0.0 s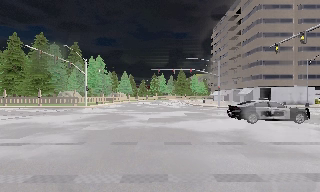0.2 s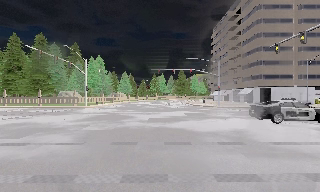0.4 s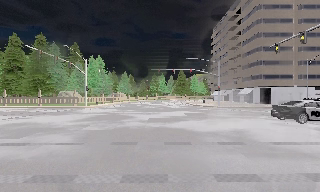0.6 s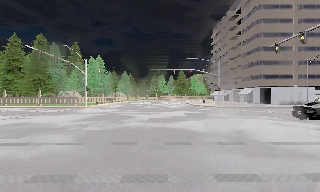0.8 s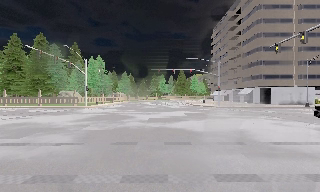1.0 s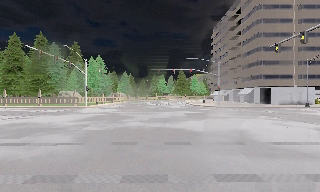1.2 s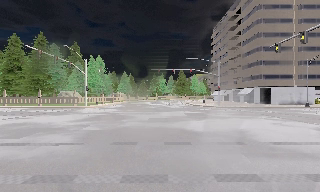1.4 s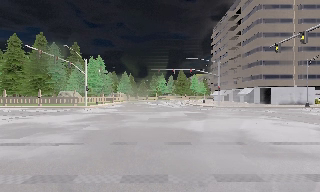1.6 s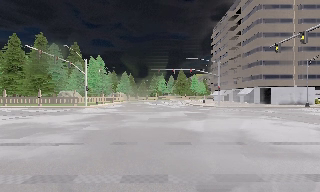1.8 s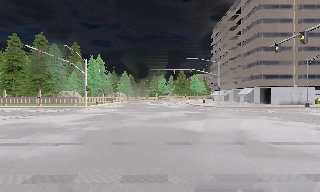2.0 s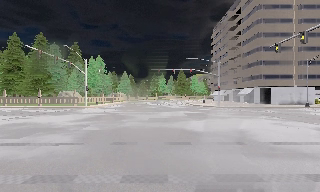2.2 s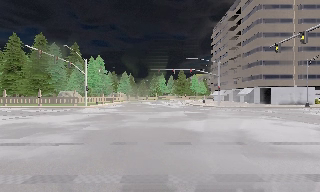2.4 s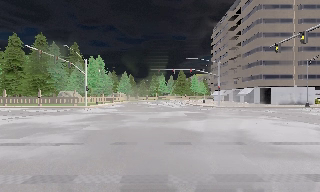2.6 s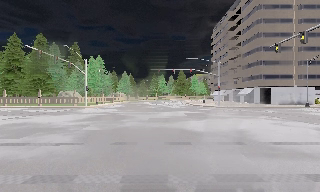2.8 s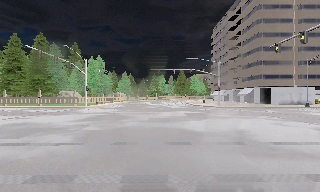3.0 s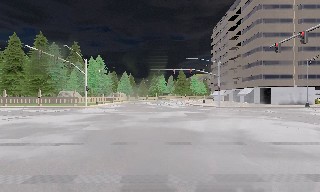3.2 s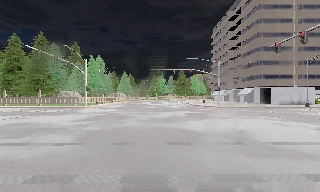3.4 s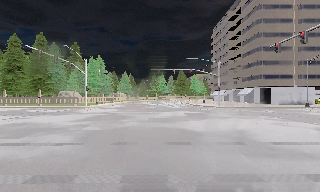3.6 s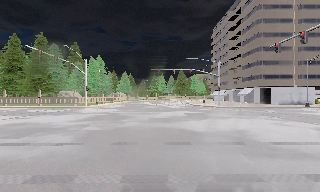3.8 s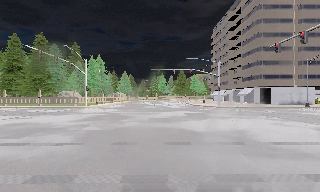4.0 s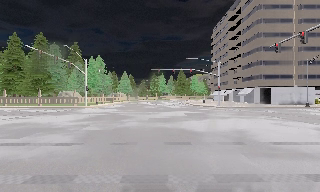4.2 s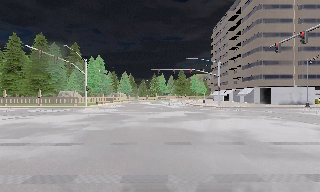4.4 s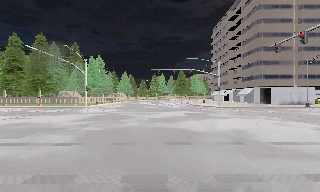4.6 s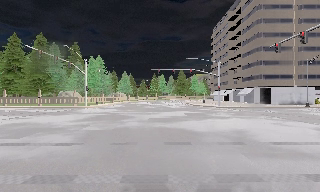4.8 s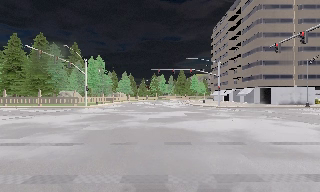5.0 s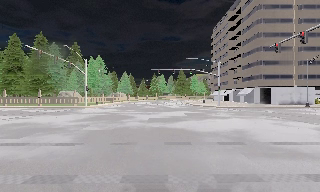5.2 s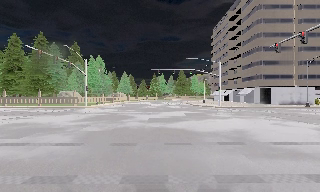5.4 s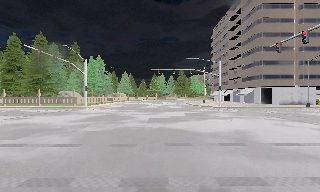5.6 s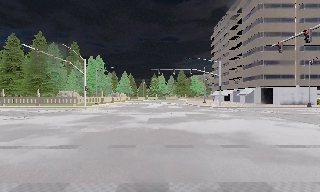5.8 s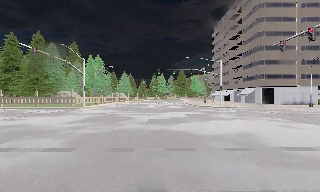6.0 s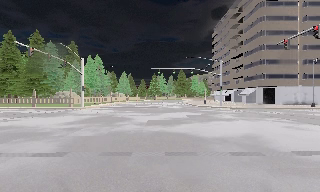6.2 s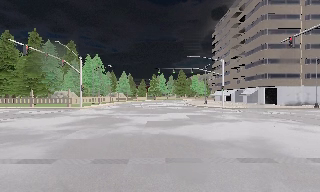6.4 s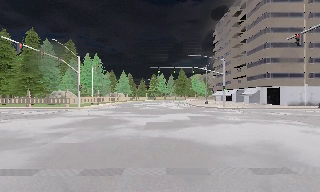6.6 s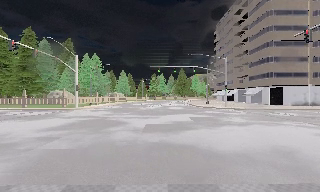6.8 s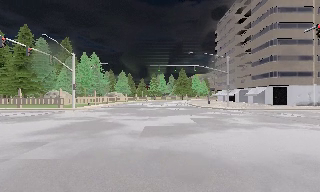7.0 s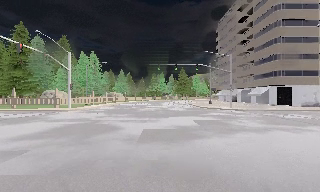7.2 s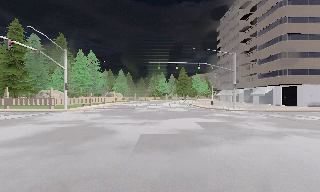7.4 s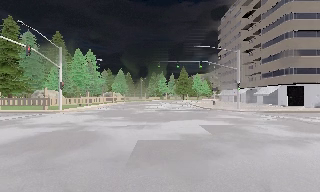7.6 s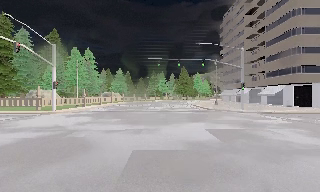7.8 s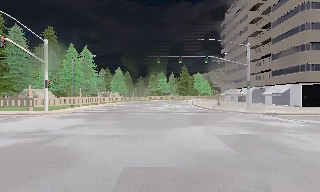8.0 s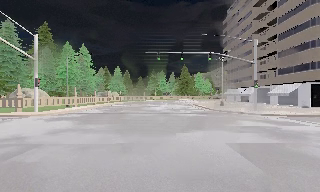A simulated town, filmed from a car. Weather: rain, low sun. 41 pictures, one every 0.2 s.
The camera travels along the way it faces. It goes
forward.
0.0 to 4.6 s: The camera keeps its place and its aim.
4.6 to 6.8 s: The camera travels forward, about 3.5 m, so what stands in front looms larger. It gains speed.
6.8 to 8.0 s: The camera travels forward, about 7 m, so what stands in front looms larger.
The film runs forward here.
